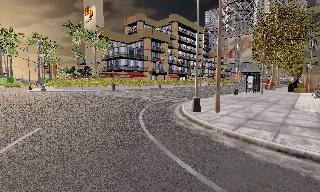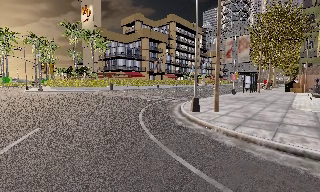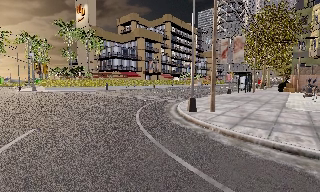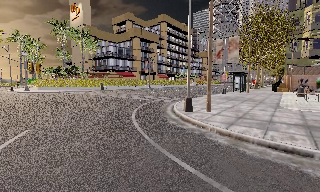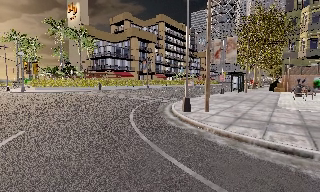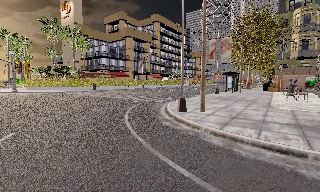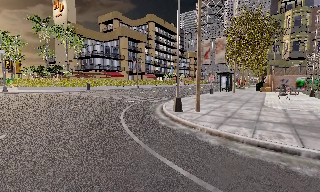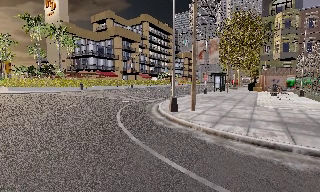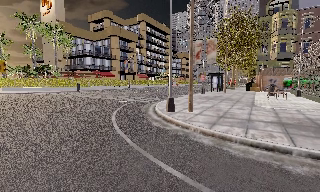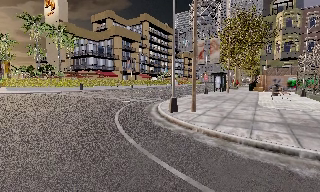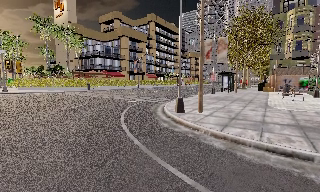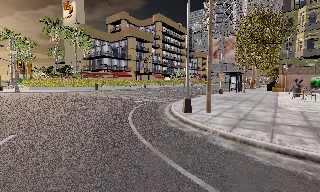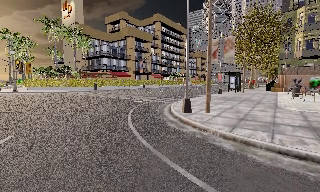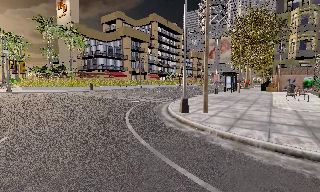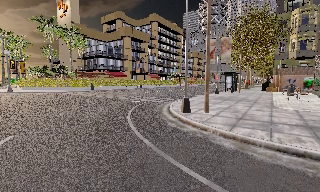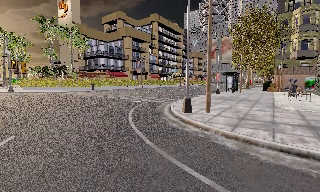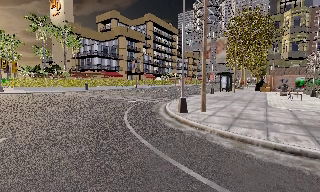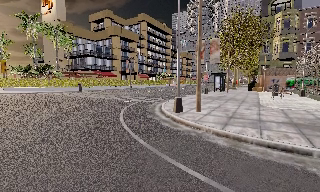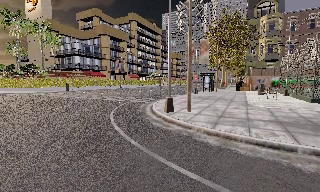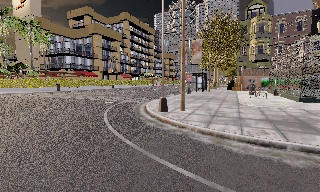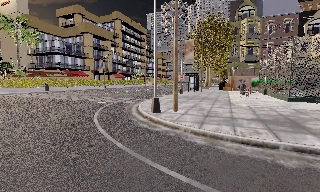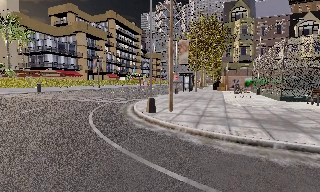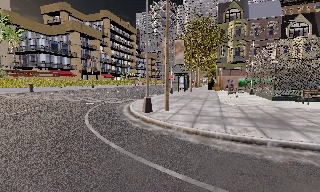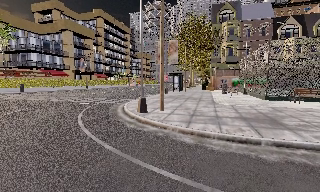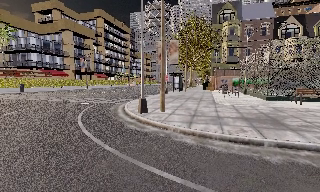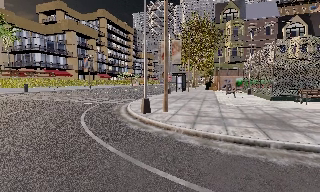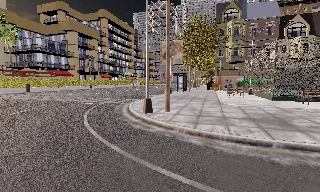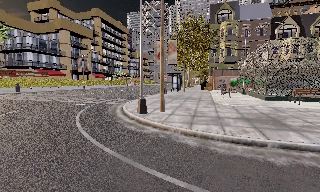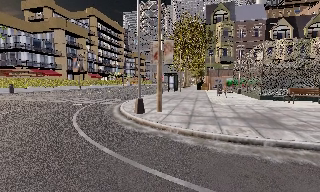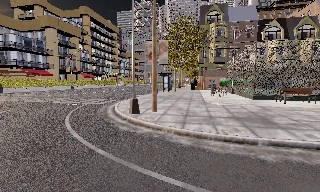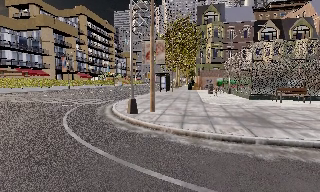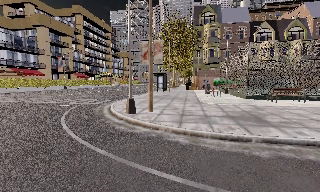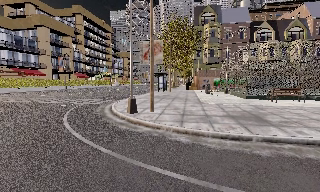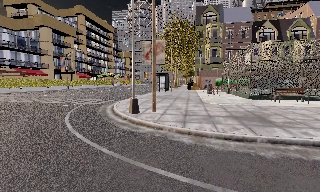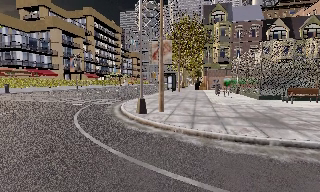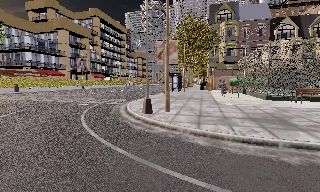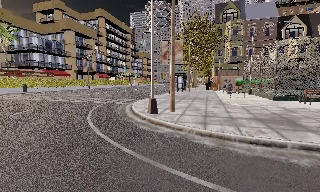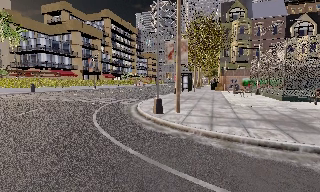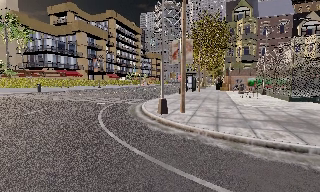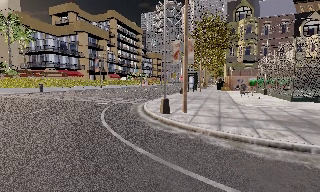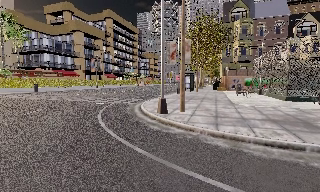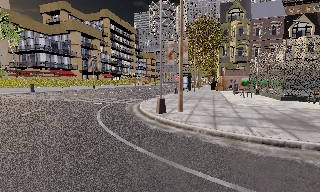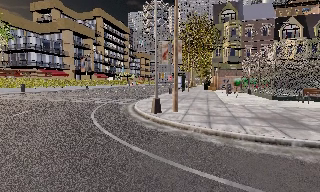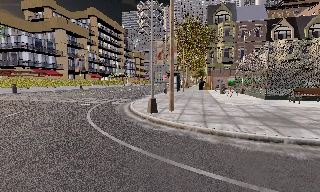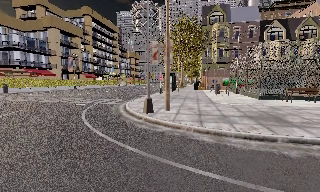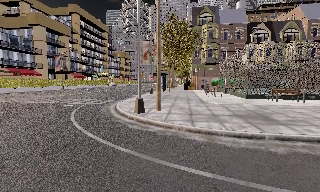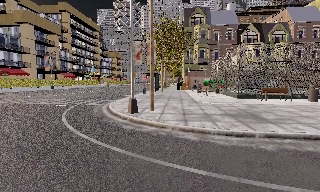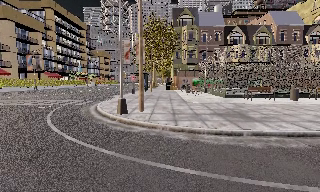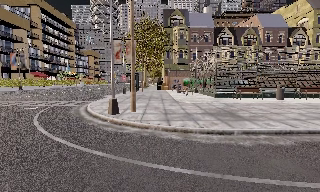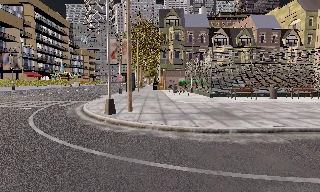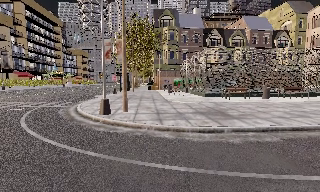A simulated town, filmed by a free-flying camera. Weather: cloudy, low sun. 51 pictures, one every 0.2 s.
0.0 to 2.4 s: The camera shifts only a little, or ends up much as it began.
2.4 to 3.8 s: The camera pans to its right, which is clockwise from overhead, by about 10 degrees.
3.8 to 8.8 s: The camera pans to its right, which is clockwise from overhead, by about 10 degrees. It travels to its left, about 1 m.
8.8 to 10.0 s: The camera pans to its right, which is clockwise from overhead, by about 15 degrees.
The film runs forward here.
